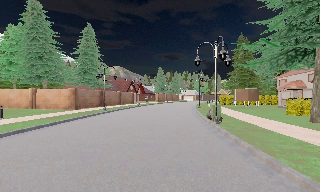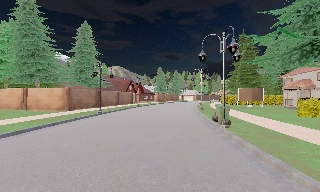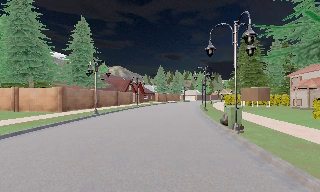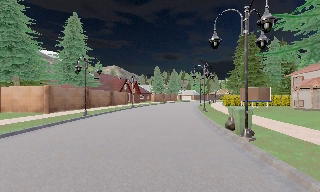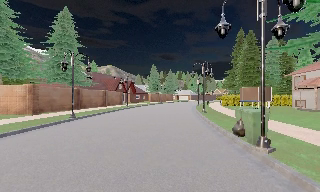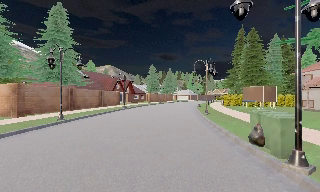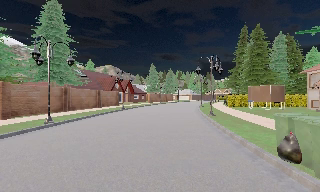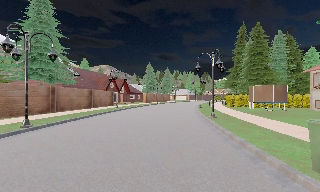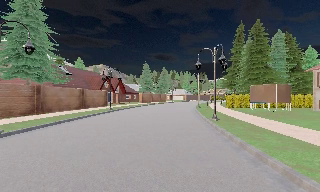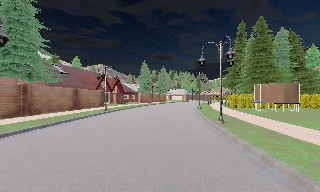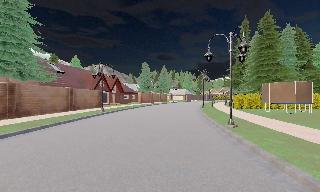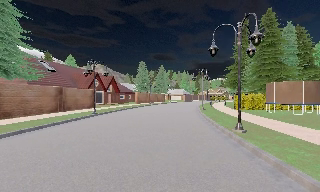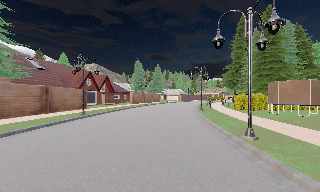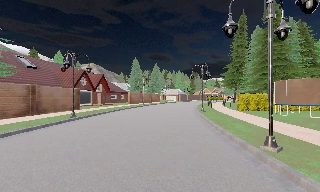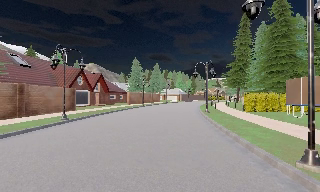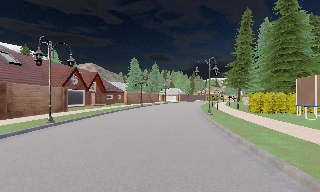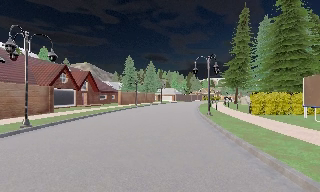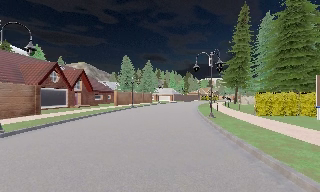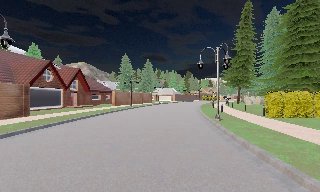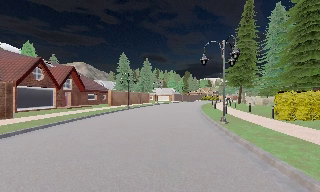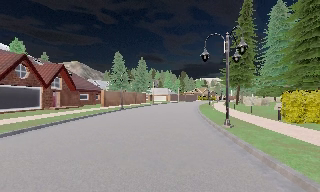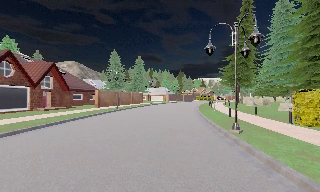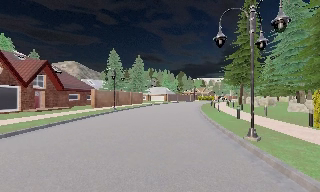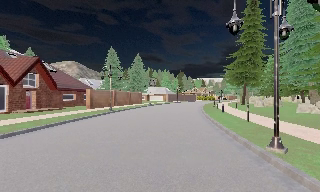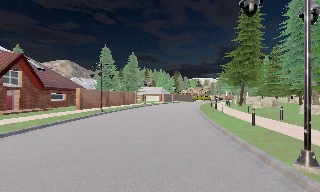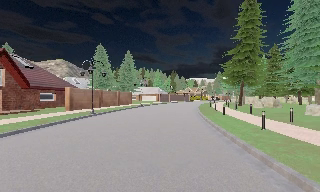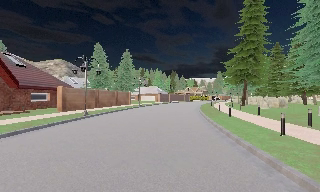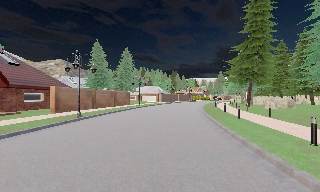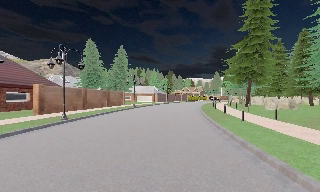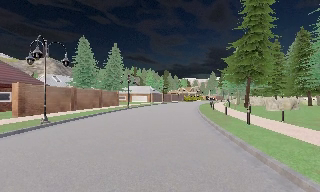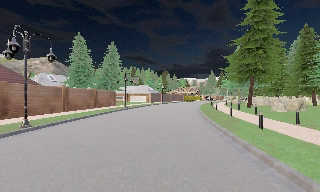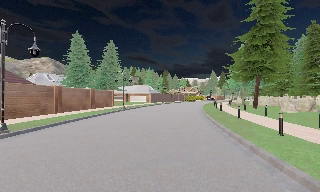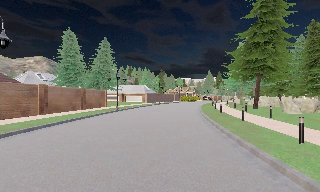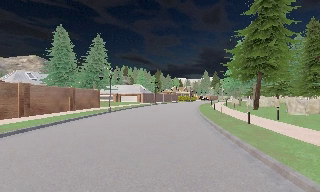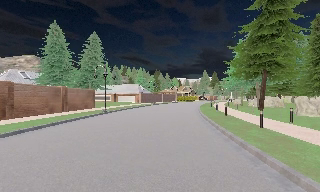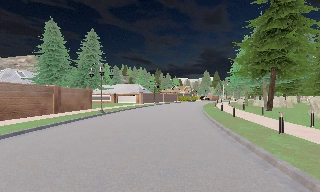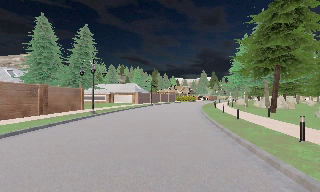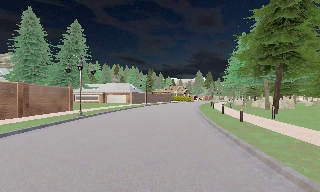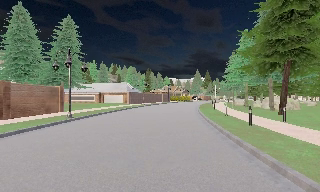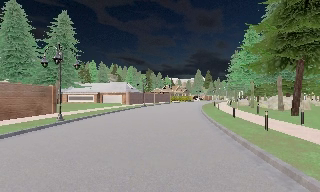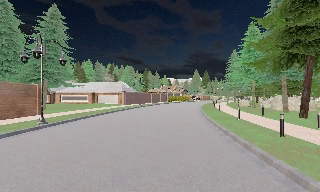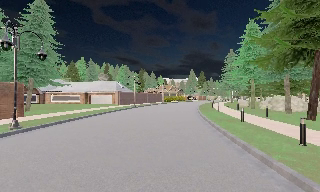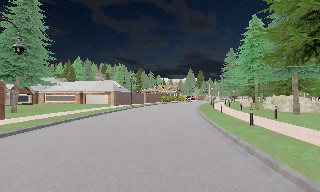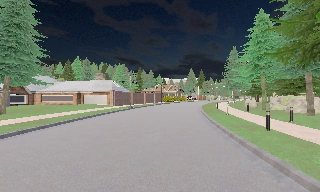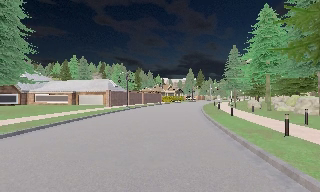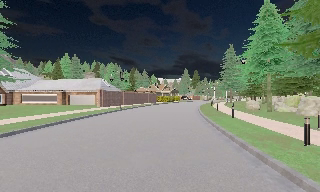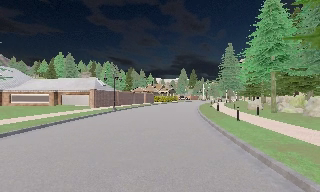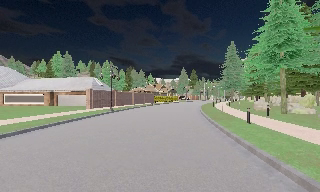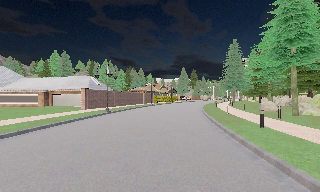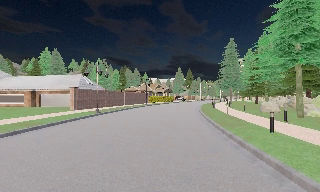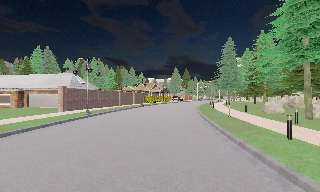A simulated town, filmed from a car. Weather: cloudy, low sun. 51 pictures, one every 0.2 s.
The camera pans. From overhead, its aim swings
clockwise.
The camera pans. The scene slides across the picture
to the left.
0.0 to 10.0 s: The scene slides to the left, as the camera pans about 35 degrees to its right. It travels forward, about 60 m.
The film runs forward here.
